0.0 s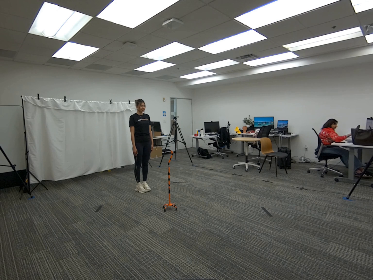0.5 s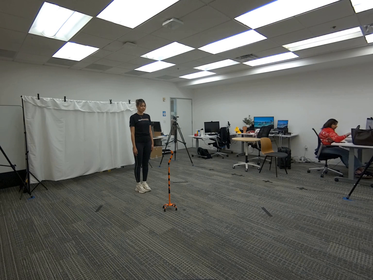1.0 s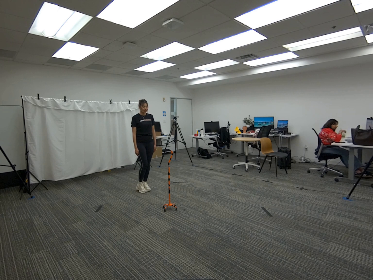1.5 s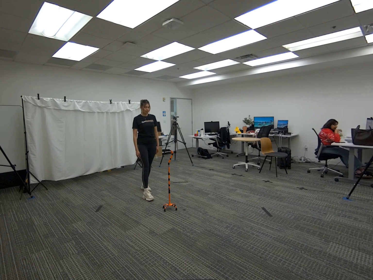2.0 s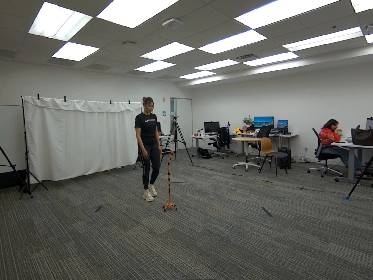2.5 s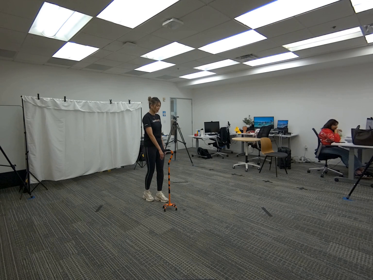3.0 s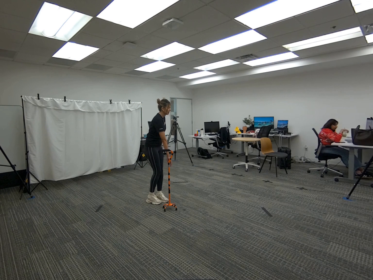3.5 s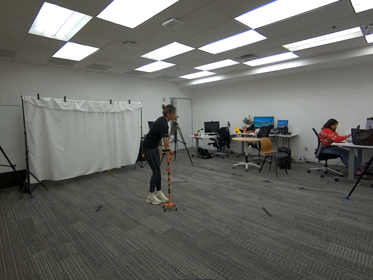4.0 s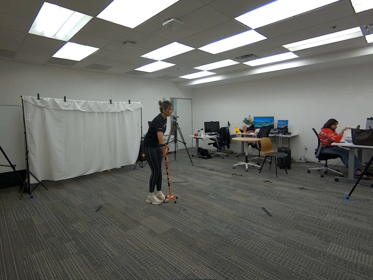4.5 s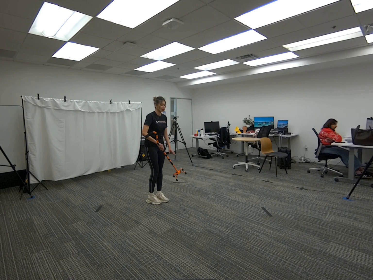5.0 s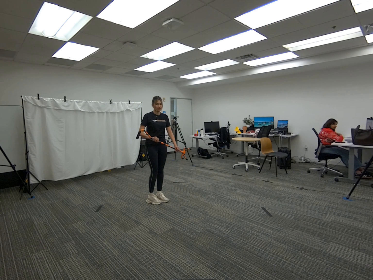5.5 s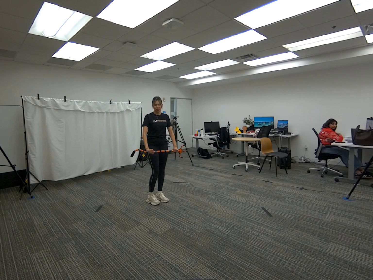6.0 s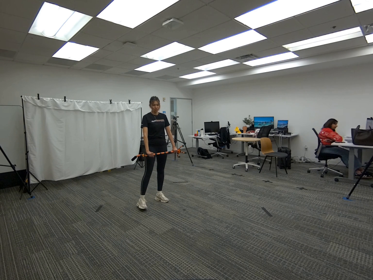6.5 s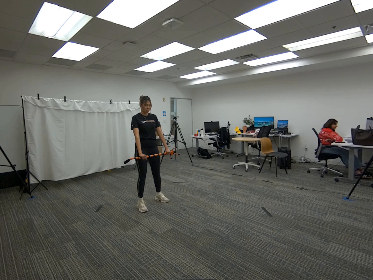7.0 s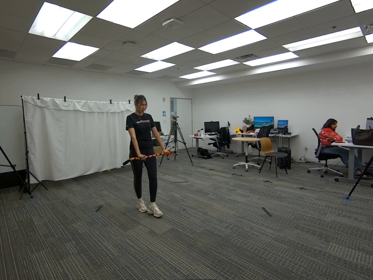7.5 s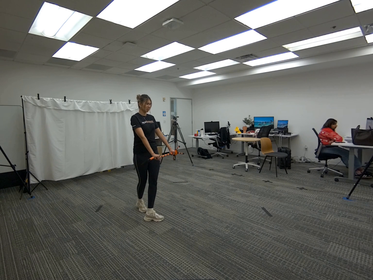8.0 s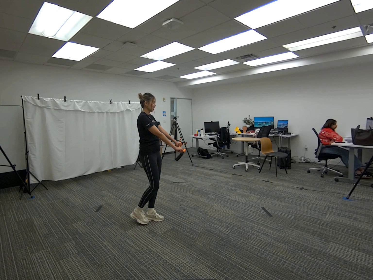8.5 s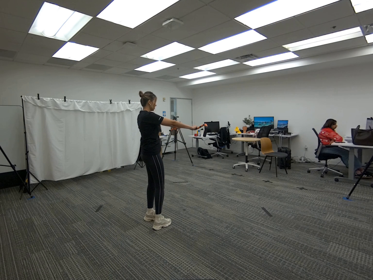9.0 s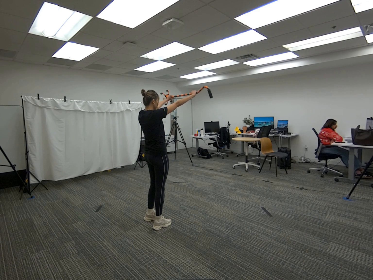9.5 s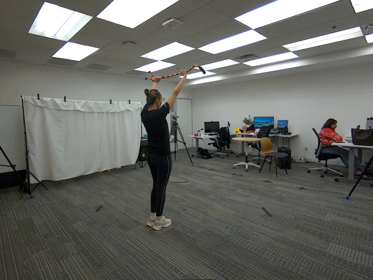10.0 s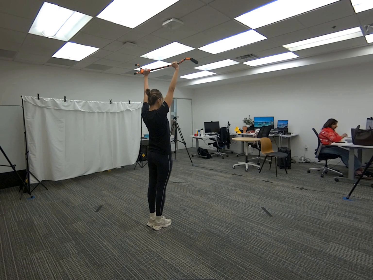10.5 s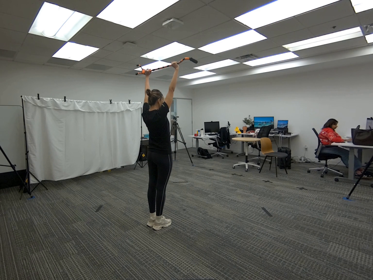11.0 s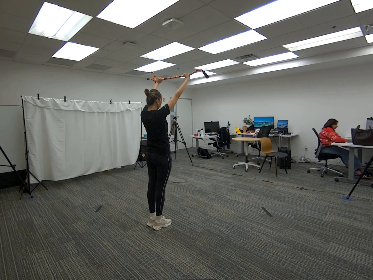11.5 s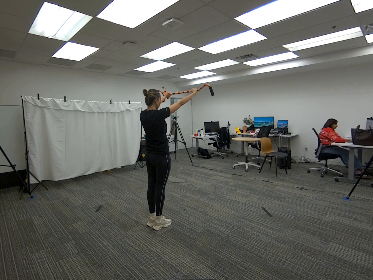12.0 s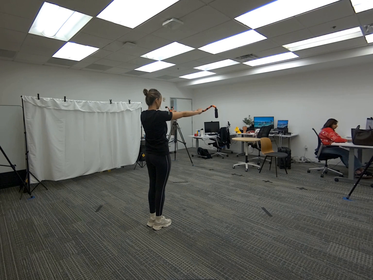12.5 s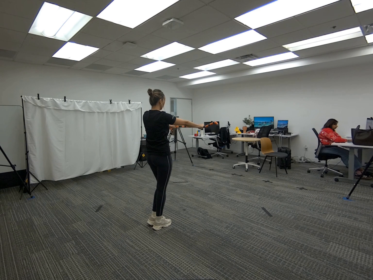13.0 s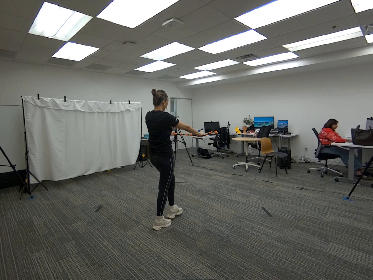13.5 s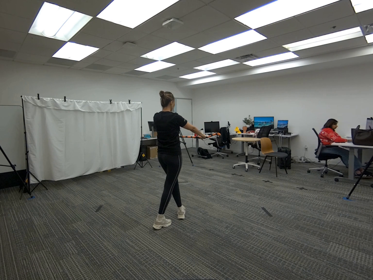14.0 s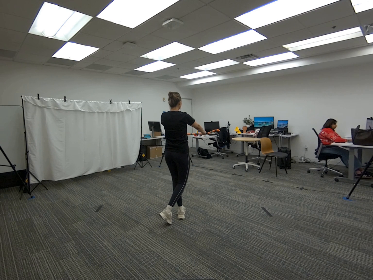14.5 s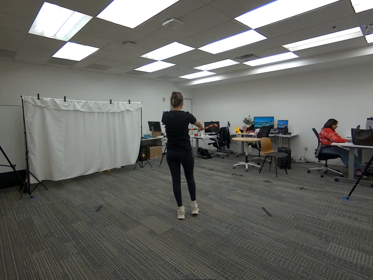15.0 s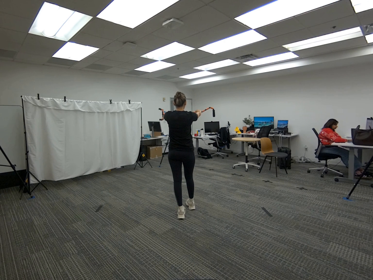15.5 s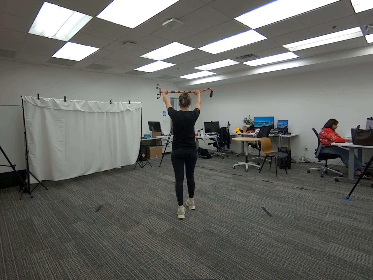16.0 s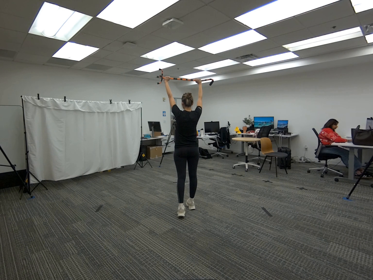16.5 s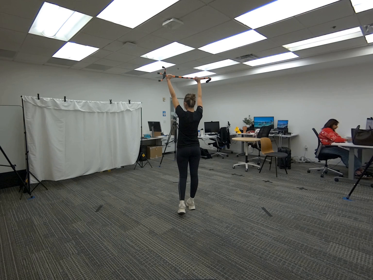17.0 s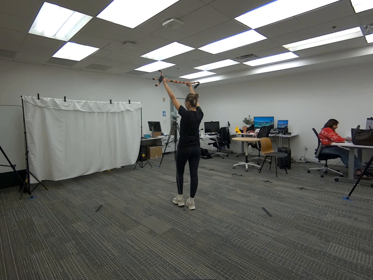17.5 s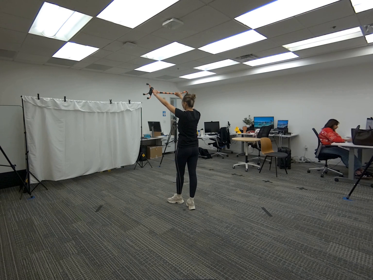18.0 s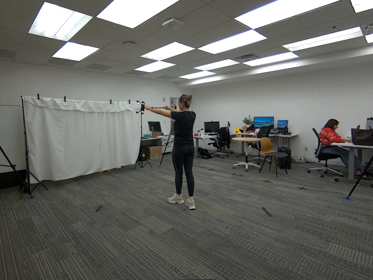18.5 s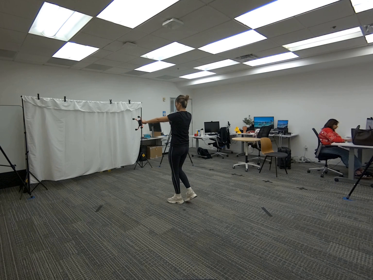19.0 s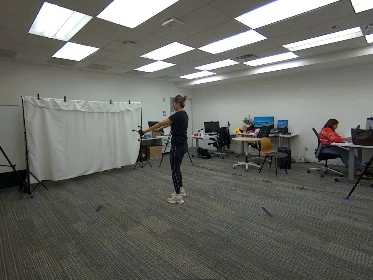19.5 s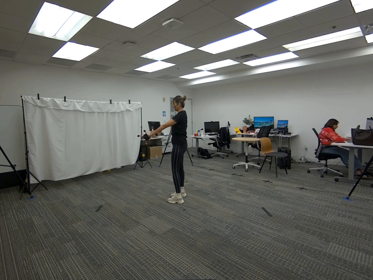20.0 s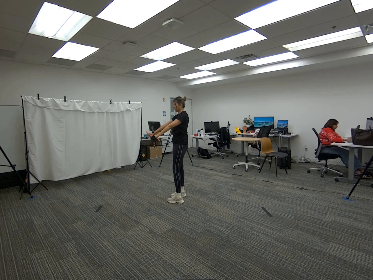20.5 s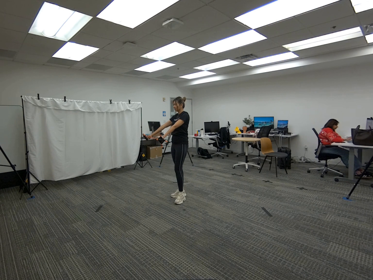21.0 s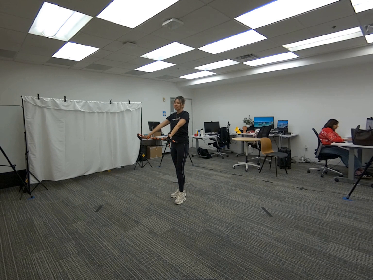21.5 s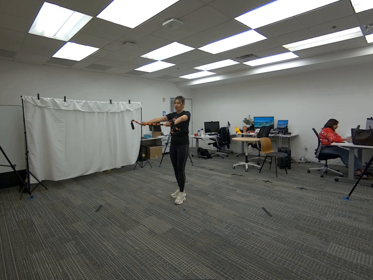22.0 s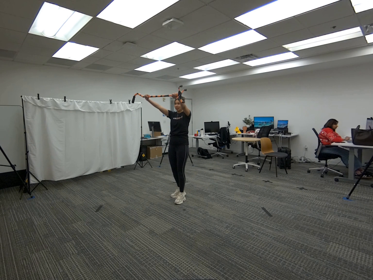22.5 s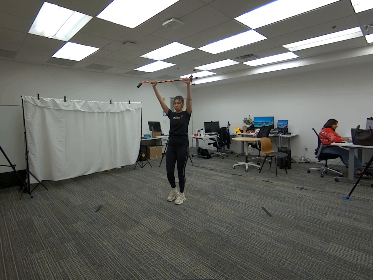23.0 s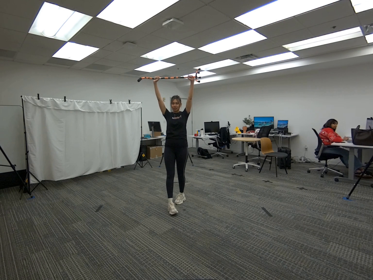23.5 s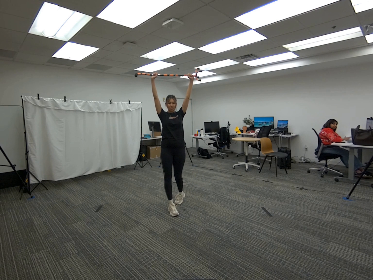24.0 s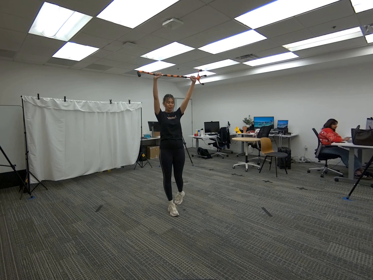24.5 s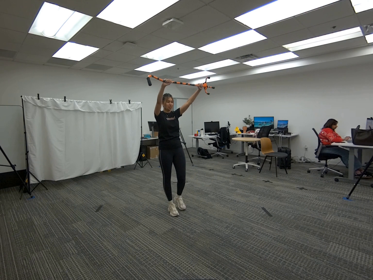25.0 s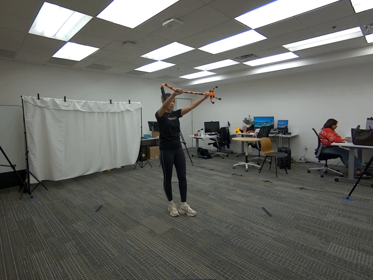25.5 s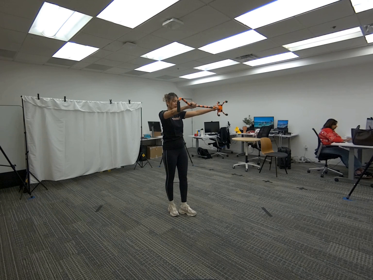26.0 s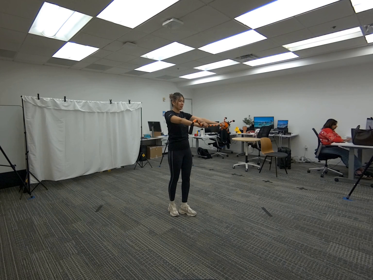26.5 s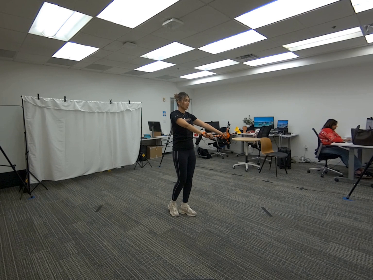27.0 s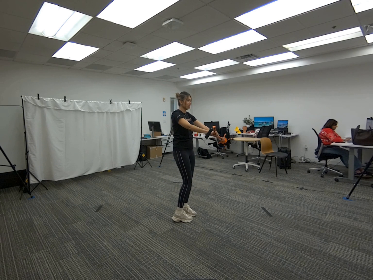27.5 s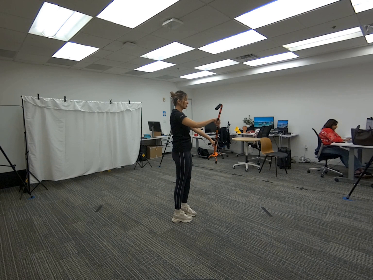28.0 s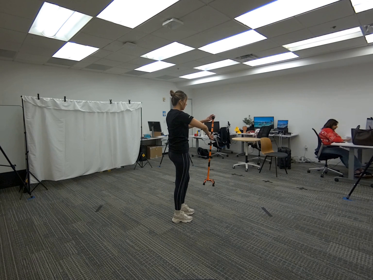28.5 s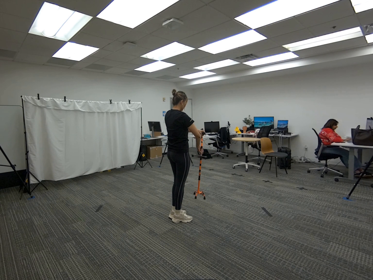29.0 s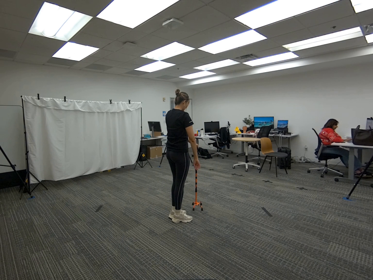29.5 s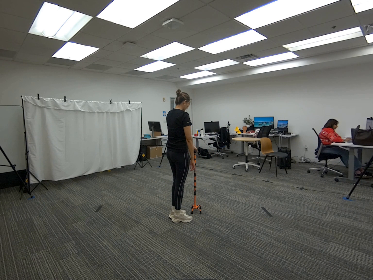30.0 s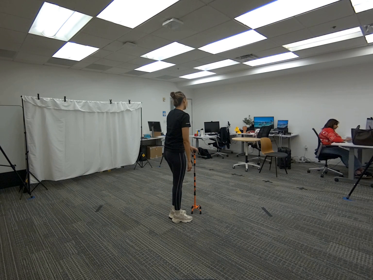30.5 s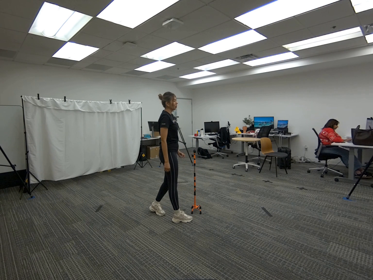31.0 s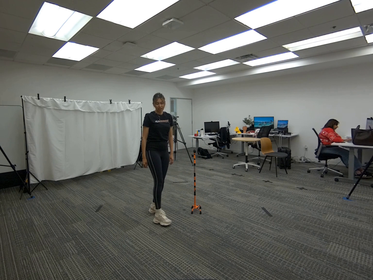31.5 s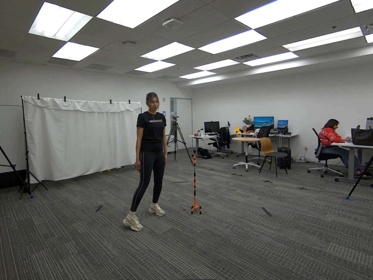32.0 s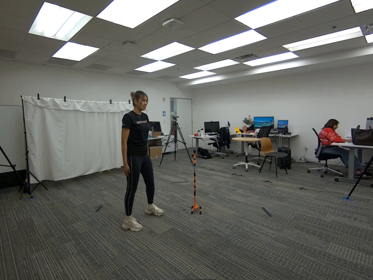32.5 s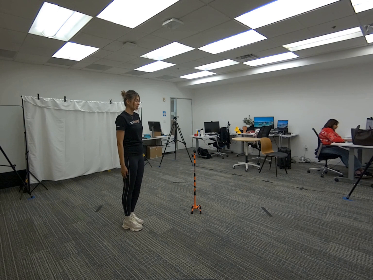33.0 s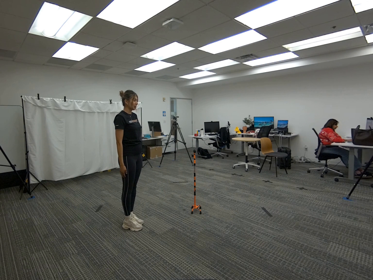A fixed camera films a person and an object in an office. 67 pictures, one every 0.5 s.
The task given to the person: Walk over to the cane and grasp the cane using both hands so that the cane is horizontal from you. extend the cane infront of you and slowly perform some arm raises with the cane. Place the cane on the ground when complete.
